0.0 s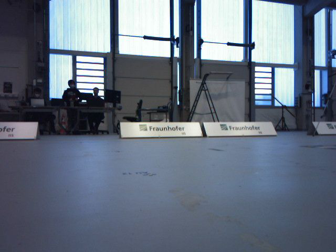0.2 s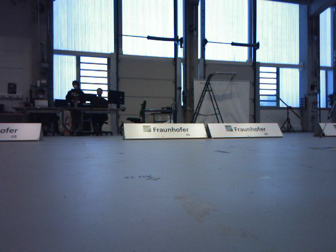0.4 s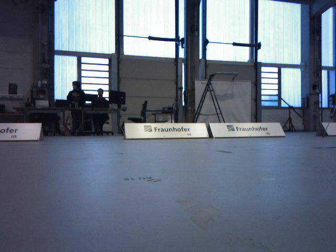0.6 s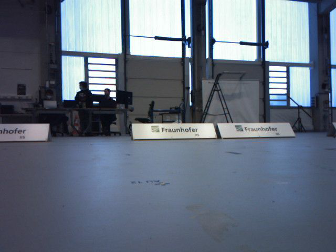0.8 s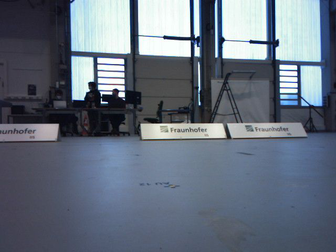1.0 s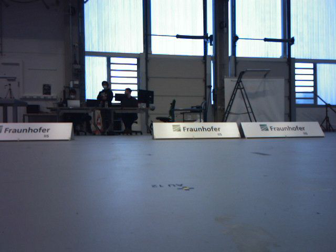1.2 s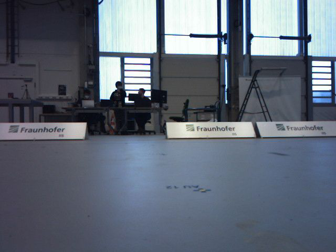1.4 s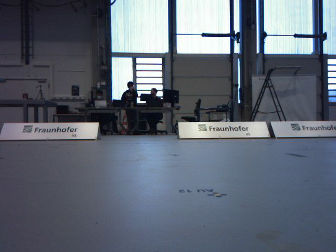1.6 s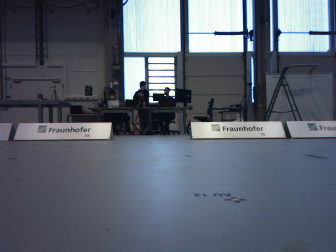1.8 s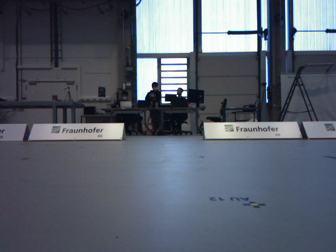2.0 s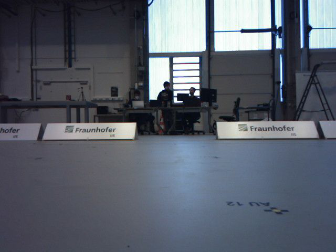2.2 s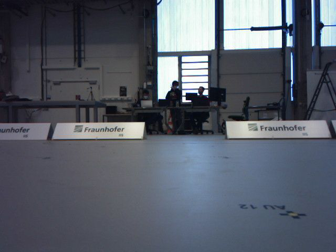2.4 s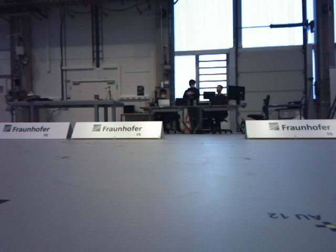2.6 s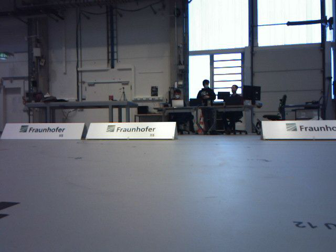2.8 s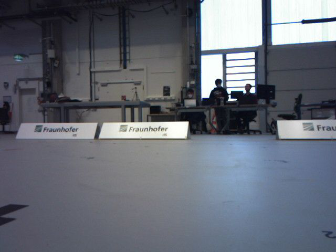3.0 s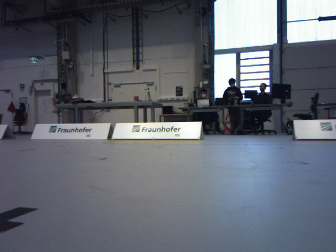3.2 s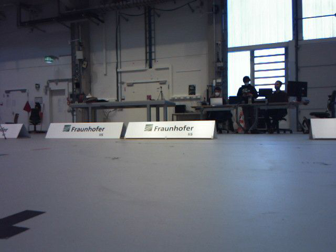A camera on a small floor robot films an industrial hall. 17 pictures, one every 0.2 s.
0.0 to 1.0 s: The camera travels forward, about 0.2 m, so what stands in front looms larger.
1.0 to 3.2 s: The camera pans to its left, which is counterclockwise from overhead, by about 30 degrees. It travels forward, about 0.4 m, so what stands in front looms larger.
The film runs forward here.
